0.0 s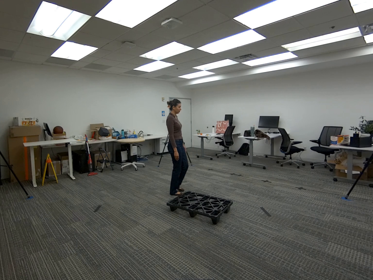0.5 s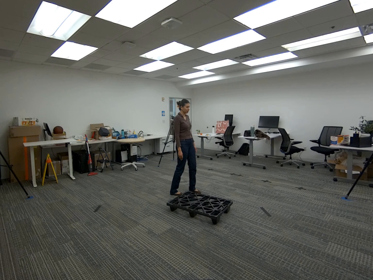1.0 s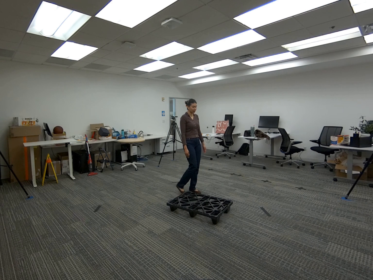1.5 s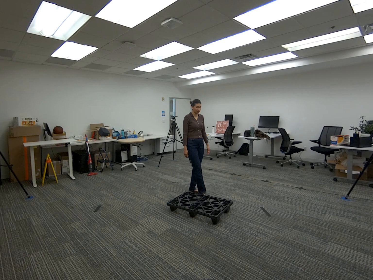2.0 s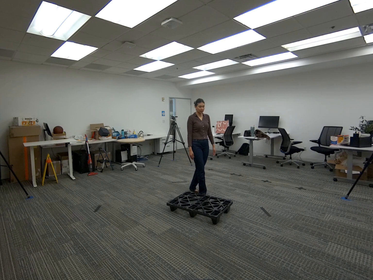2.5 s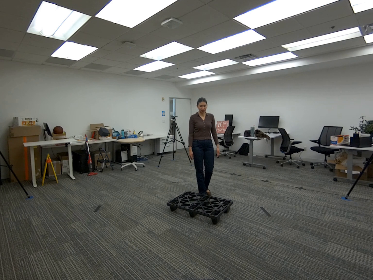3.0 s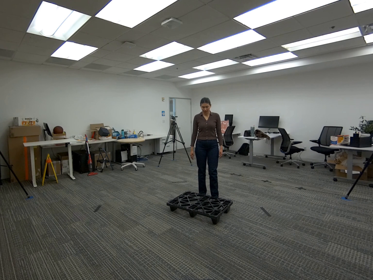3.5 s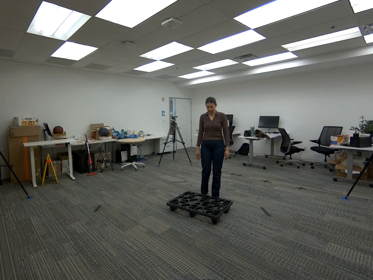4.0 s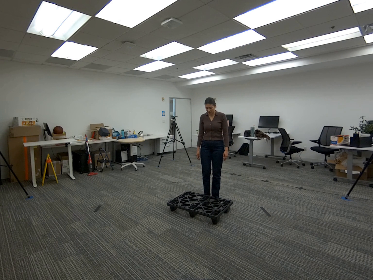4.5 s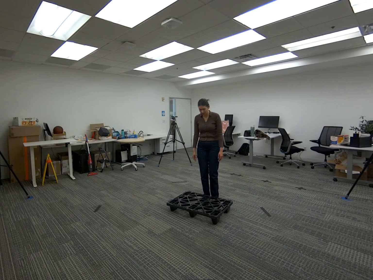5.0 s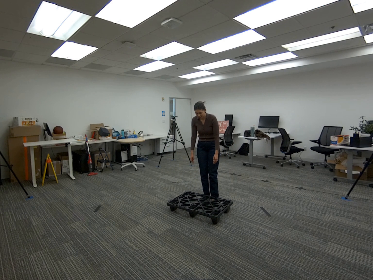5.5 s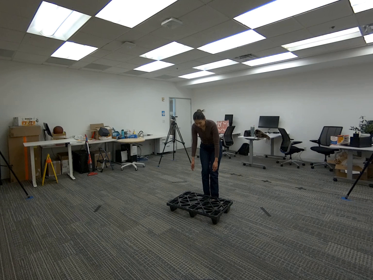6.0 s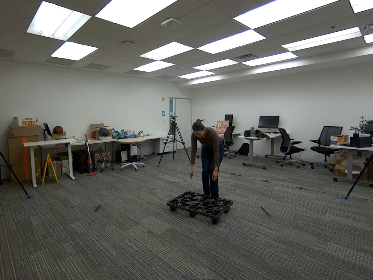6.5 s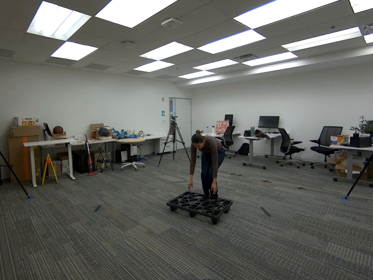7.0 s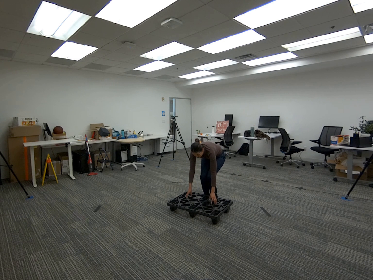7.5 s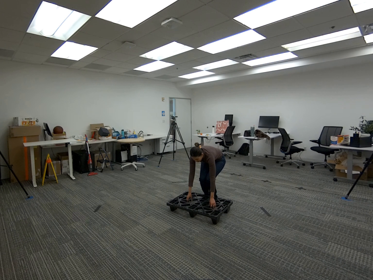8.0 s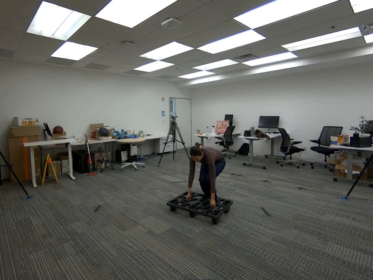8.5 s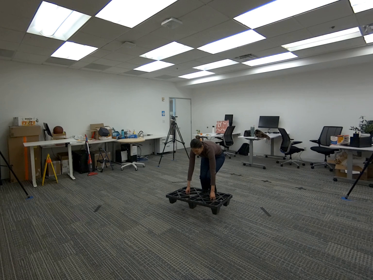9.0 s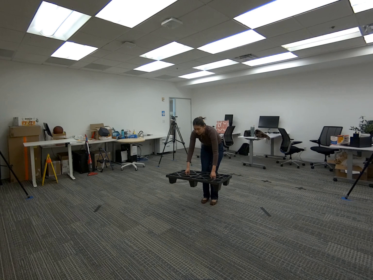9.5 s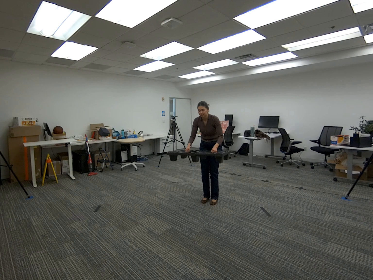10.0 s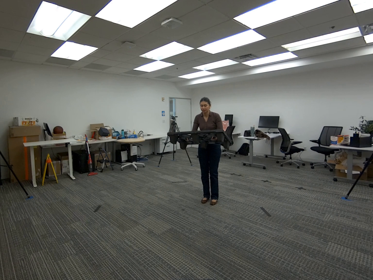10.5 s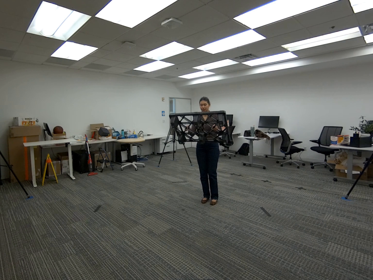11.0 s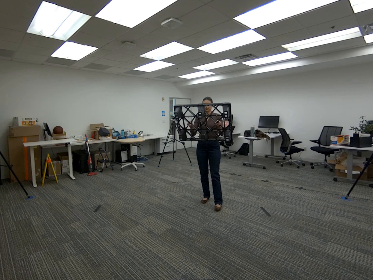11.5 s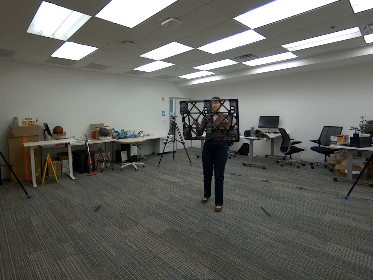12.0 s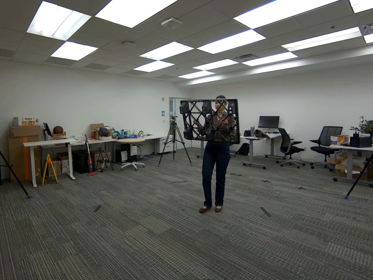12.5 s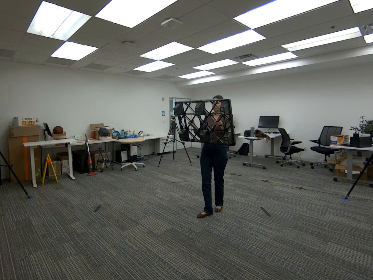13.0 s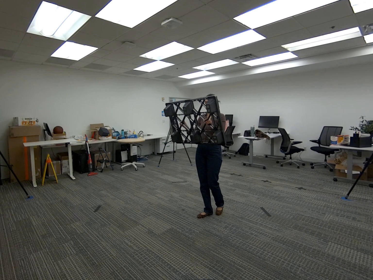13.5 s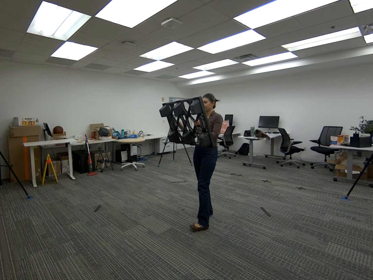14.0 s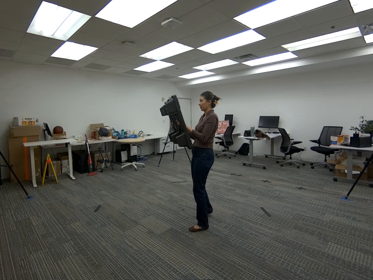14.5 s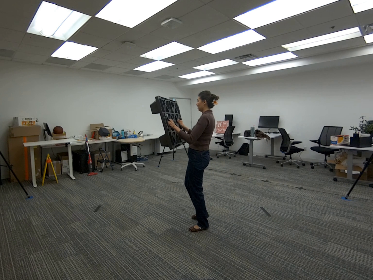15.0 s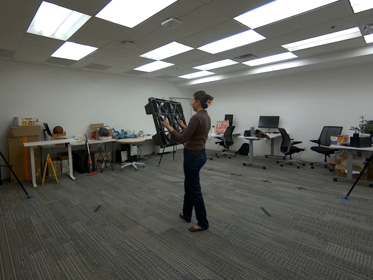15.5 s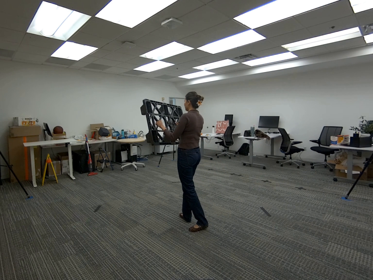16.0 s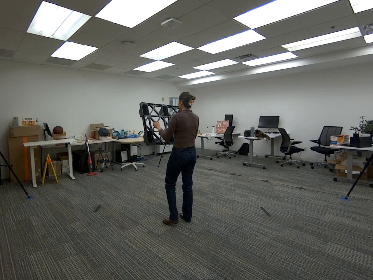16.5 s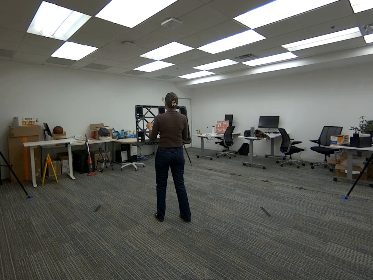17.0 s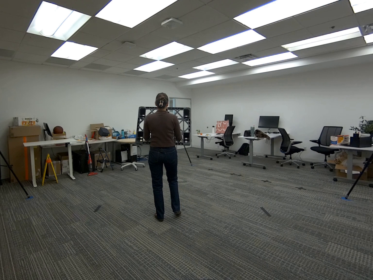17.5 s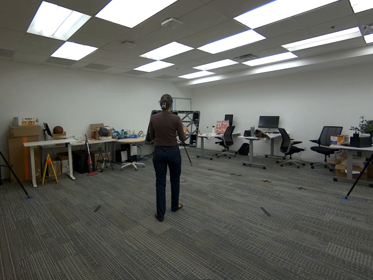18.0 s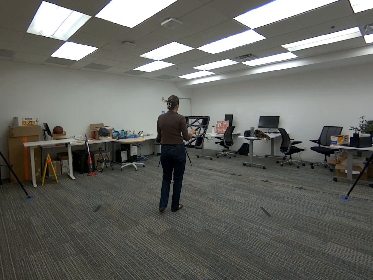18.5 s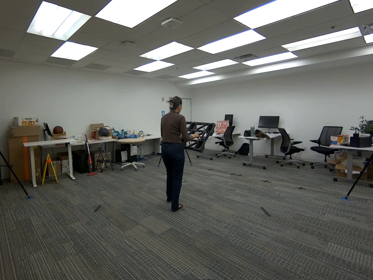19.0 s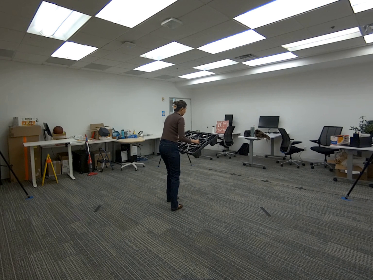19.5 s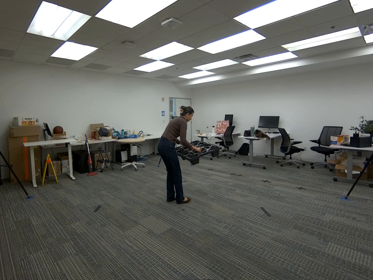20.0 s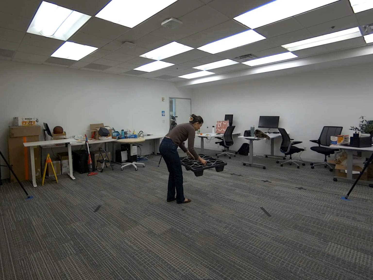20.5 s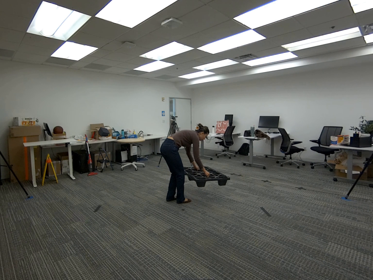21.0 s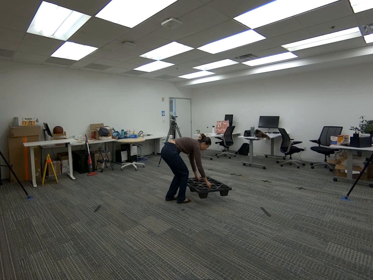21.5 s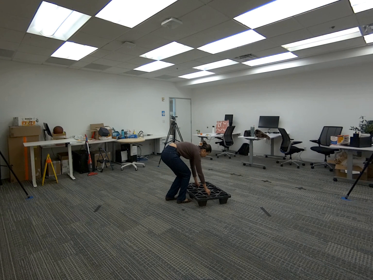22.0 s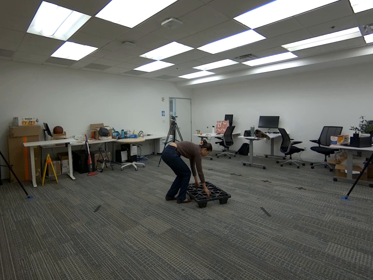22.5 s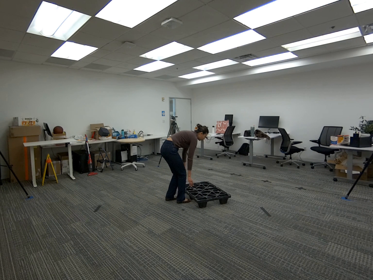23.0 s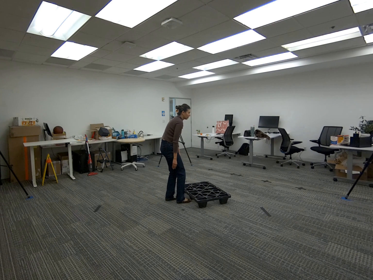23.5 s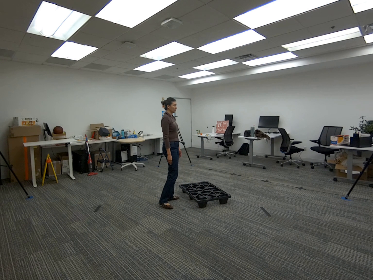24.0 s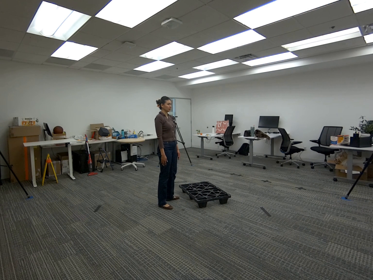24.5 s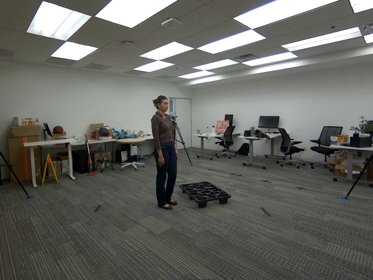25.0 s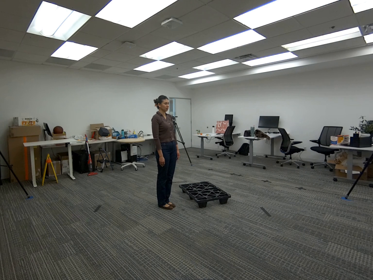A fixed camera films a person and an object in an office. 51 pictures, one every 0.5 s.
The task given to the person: Walk over to the platform on the ground and lift the platform using both hands and place in a different spot on the ground.
